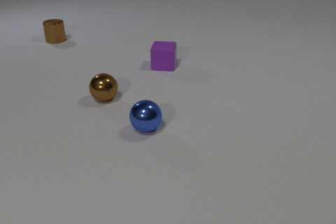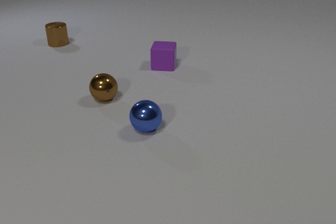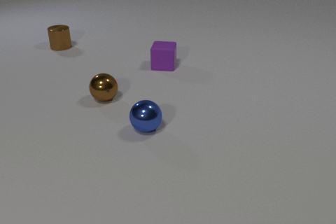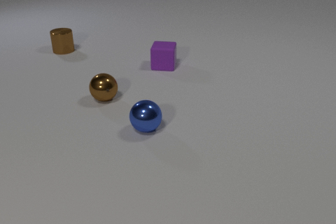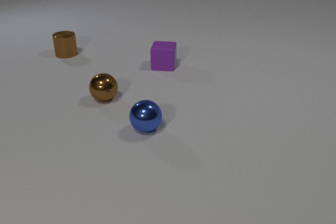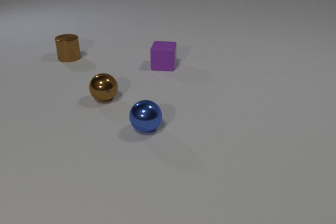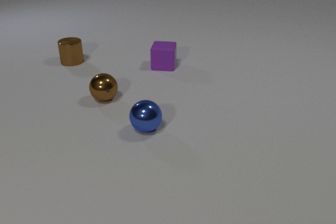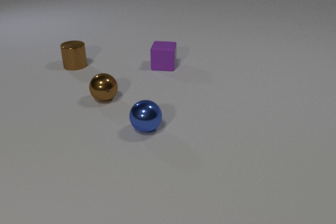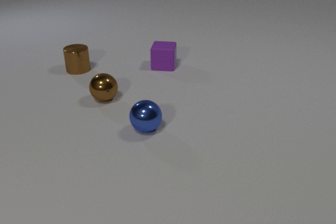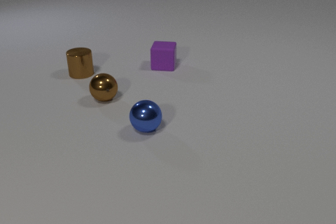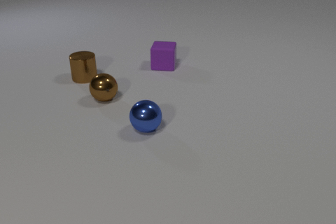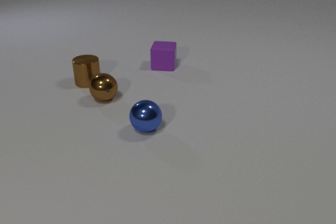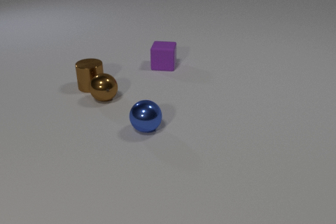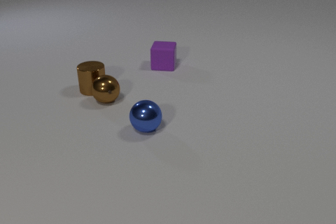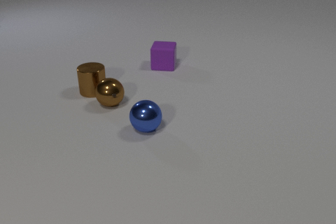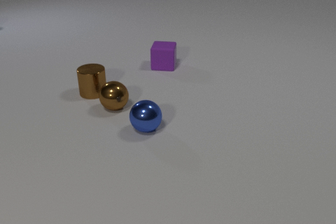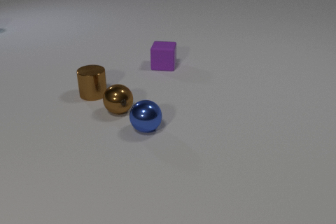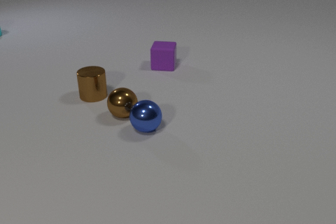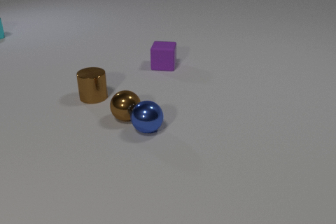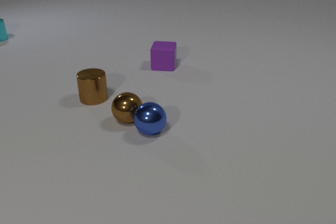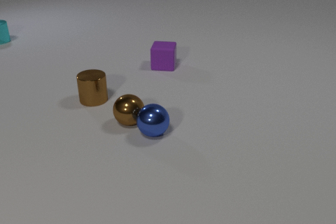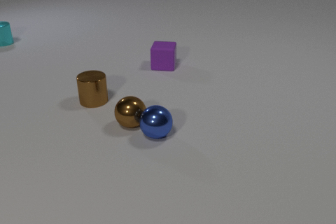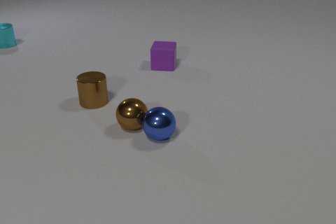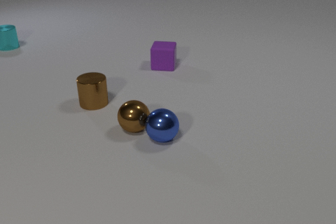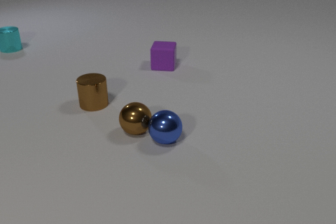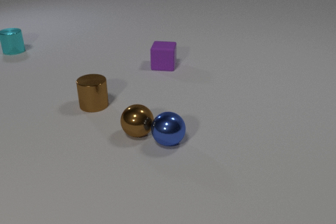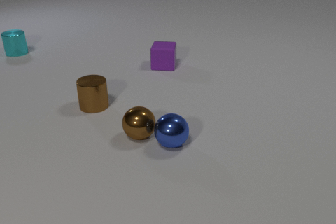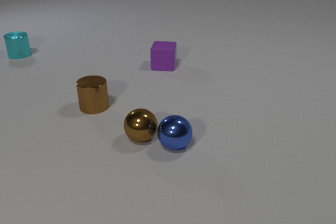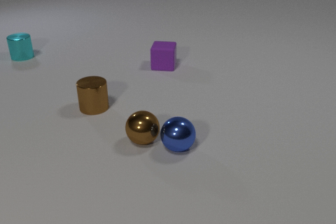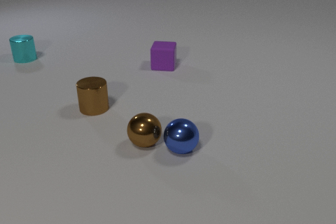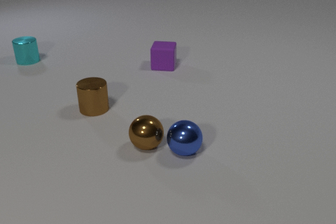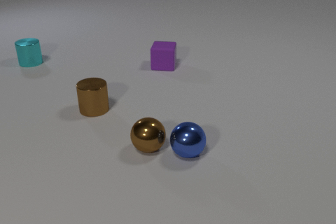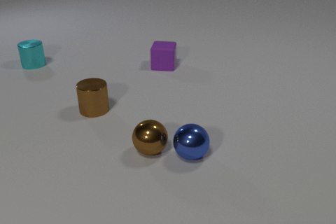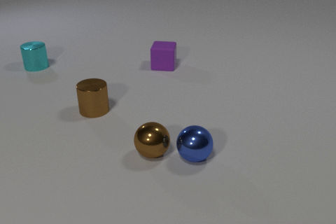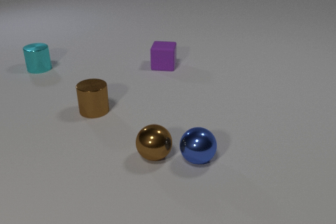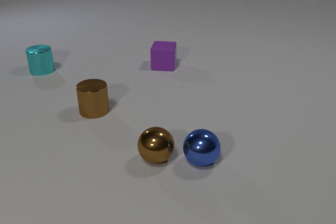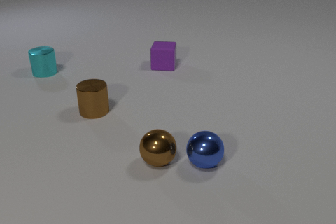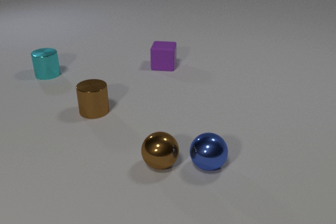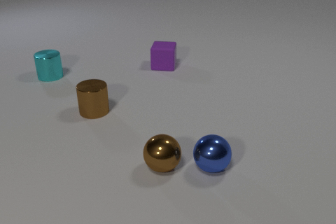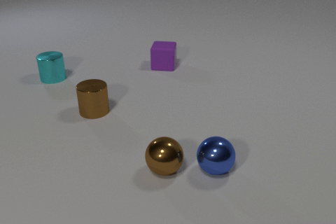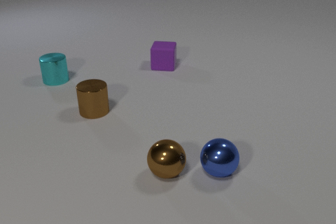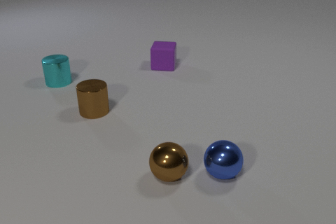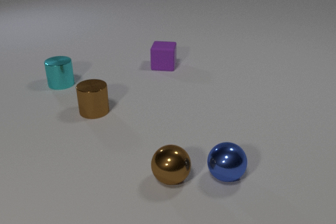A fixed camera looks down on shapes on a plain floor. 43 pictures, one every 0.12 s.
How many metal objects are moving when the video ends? 3.
What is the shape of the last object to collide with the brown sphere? sphere.
How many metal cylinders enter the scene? 1.
0.00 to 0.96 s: The brown metal cylinder slides toward the camera.
0.96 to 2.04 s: The brown metal cylinder slides toward the camera. The brown metal sphere rolls toward the camera and to the right. The cyan metal cylinder comes in at the left edge, slides toward the camera. The brown metal cylinder and the brown metal sphere collide.
2.04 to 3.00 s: The brown metal cylinder slides toward the camera. The brown metal sphere rolls toward the camera. The cyan metal cylinder slides toward the camera. The blue metal sphere rolls toward the camera and to the right. The brown metal sphere and the blue metal sphere collide.
3.00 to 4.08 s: The brown metal cylinder slides toward the camera. The brown metal sphere rolls toward the camera and to the right. The cyan metal cylinder slides toward the camera. The blue metal sphere rolls to the right and toward the camera.
4.08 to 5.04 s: The brown metal sphere rolls toward the camera and to the right. The cyan metal cylinder slides toward the camera and to the right. The blue metal sphere rolls to the right and toward the camera.
